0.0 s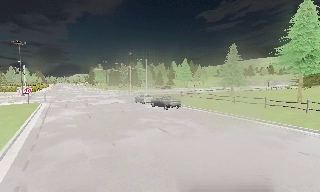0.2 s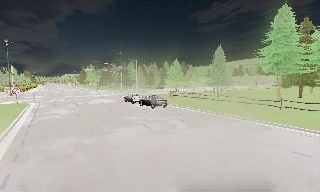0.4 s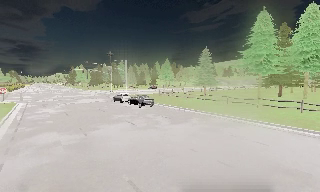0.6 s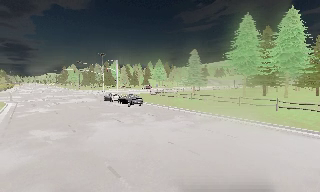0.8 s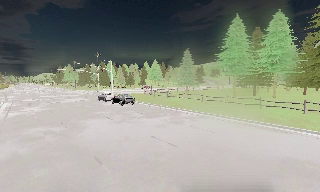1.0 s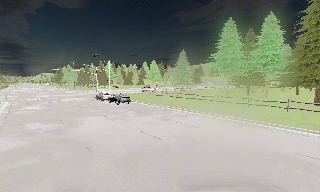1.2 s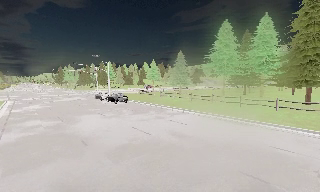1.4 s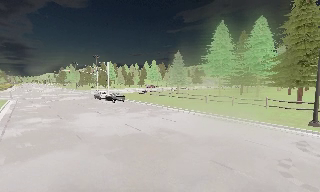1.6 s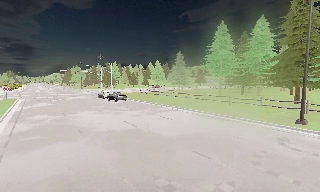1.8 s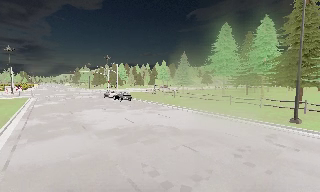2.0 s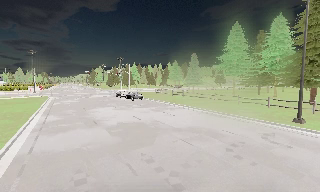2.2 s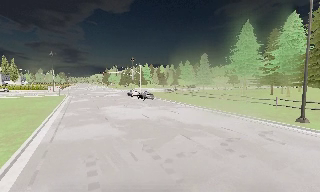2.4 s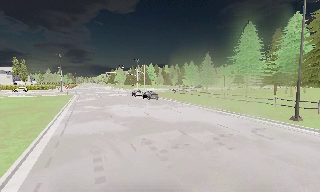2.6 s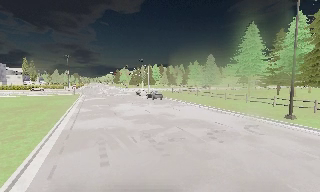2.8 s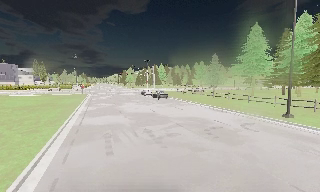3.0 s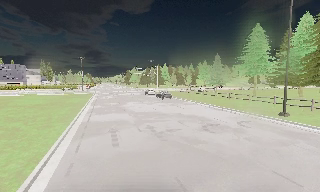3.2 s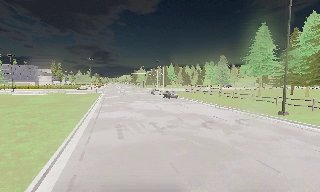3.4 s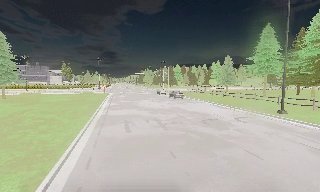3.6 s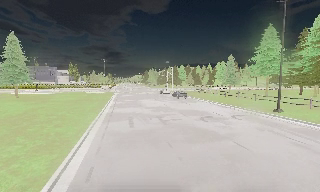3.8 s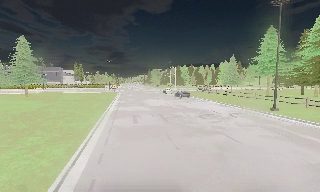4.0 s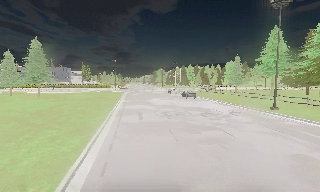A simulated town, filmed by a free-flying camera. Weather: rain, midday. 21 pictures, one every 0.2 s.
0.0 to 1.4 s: The camera travels backward and to its right, about 8 m, so what stands in front gets smaller.
1.4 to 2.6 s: The camera pans to its left, which is counterclockwise from overhead, by about 15 degrees. It travels backward and to its right, about 6 m, so what stands in front gets smaller.
2.6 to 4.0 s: The camera pans to its left, which is counterclockwise from overhead, by about 15 degrees. It travels backward, about 7 m, so what stands in front gets smaller.
The film runs backward here.
